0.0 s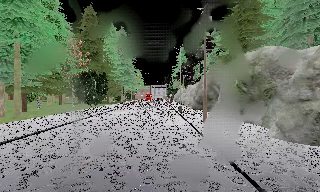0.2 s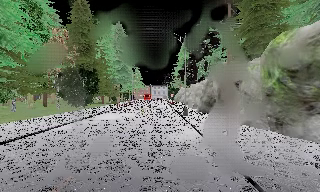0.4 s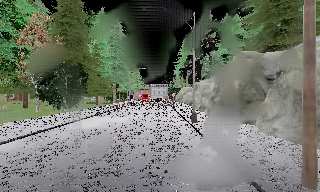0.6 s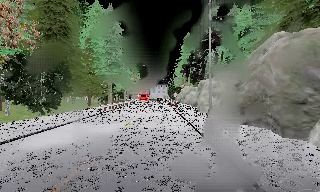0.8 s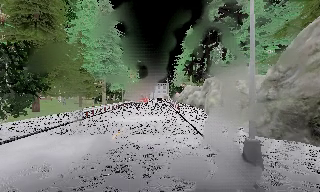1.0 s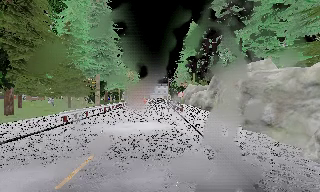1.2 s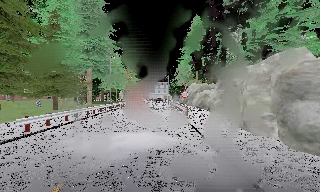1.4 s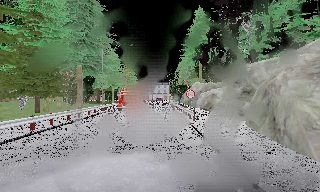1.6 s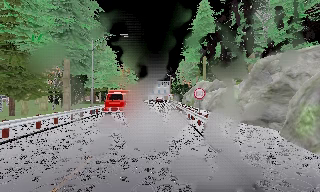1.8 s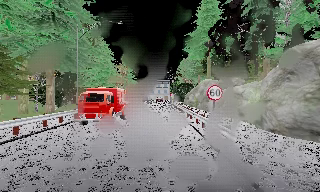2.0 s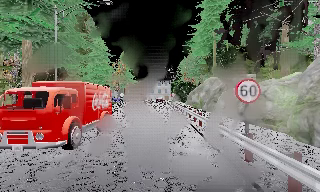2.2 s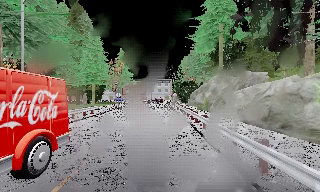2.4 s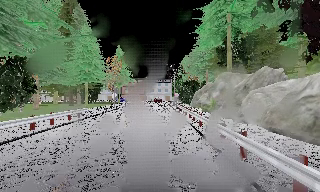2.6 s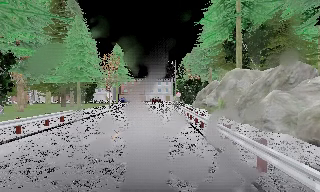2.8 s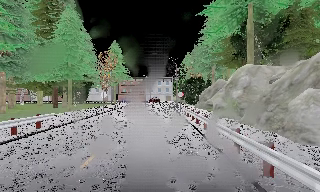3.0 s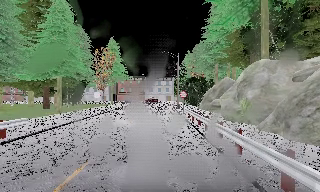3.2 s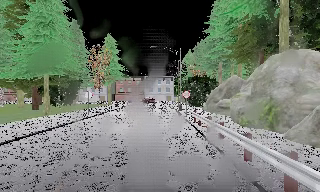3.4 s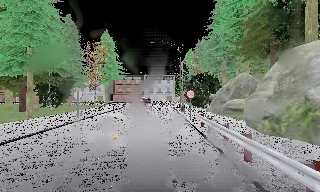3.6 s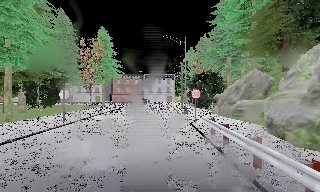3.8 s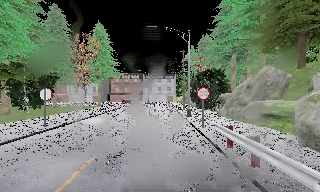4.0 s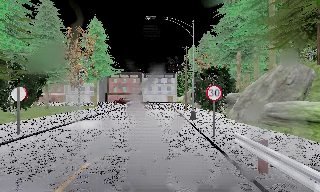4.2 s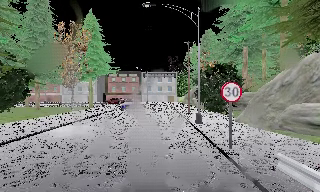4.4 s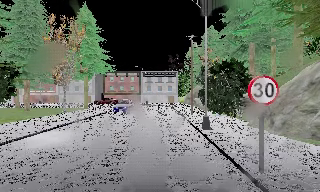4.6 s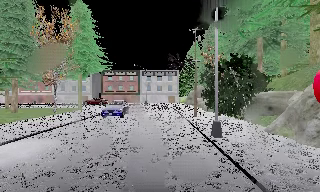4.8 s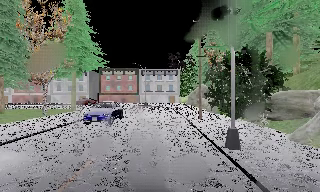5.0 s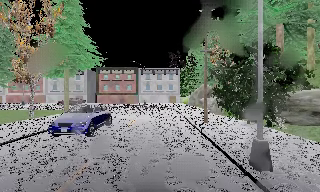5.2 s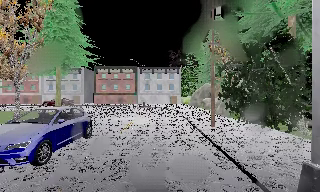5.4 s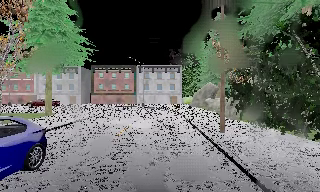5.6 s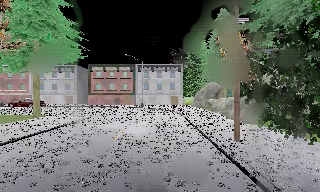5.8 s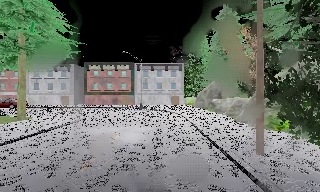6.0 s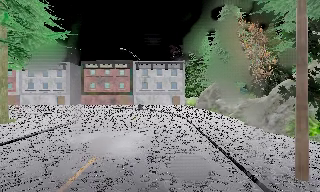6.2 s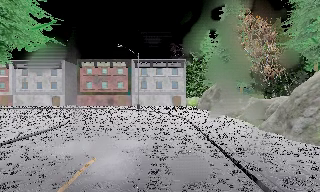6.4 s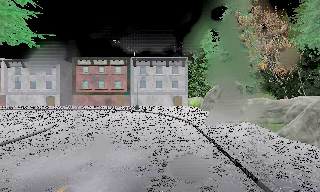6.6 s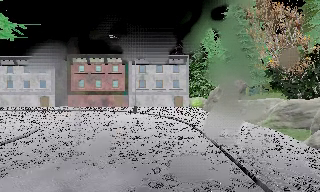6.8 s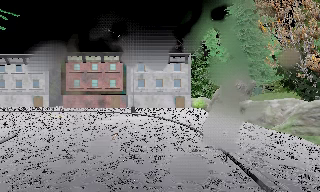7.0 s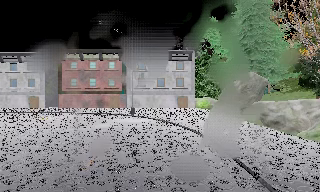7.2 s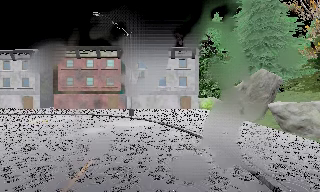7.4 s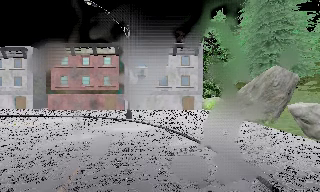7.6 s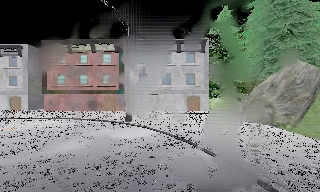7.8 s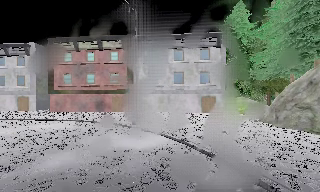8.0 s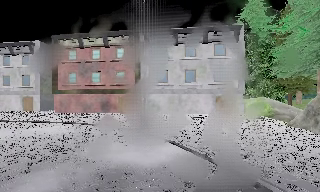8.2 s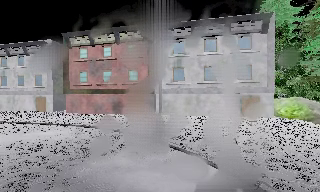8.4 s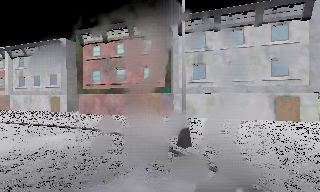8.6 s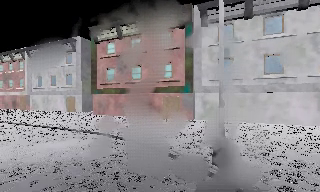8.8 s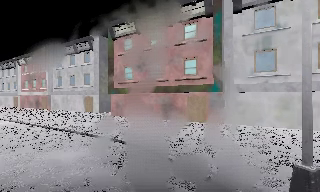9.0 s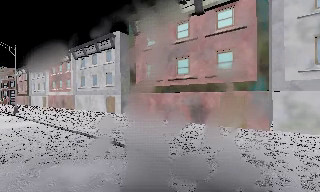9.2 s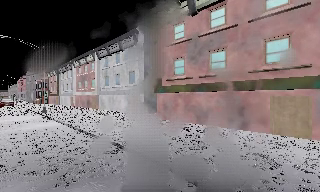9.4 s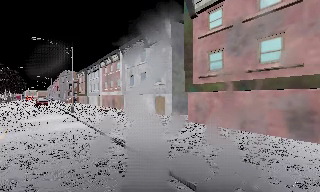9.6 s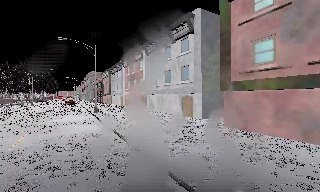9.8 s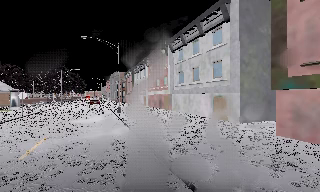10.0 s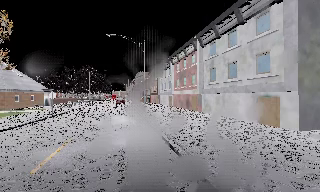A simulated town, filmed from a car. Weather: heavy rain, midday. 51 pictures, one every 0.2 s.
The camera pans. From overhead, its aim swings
counterclockwise.
The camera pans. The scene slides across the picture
to the right.
0.0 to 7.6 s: The camera travels forward, about 80 m, so what stands in front looms larger. It loses speed.
7.6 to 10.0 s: The camera swings to its left by about 75 degrees, and the scene slides to the right. It travels forward, about 18 m.
The film runs forward here.
